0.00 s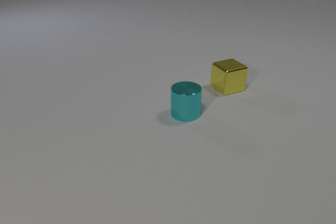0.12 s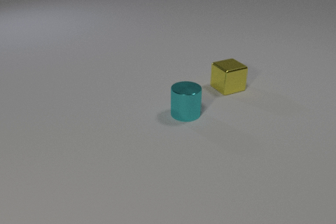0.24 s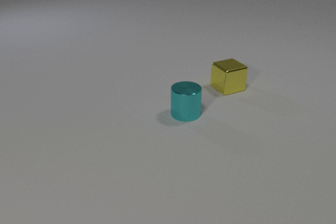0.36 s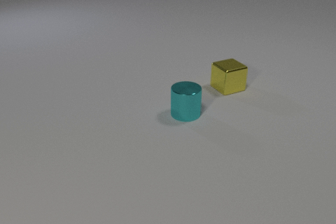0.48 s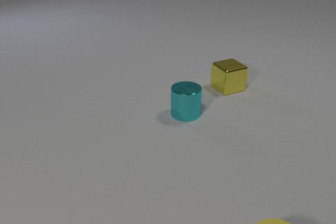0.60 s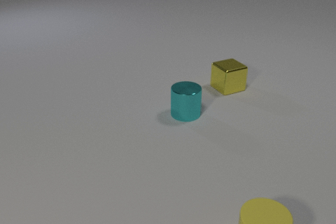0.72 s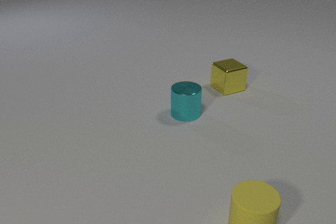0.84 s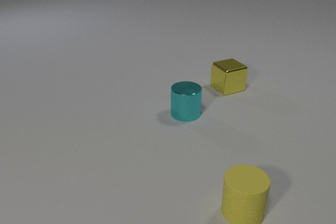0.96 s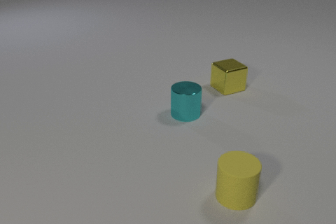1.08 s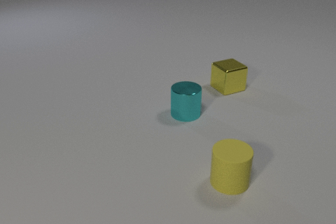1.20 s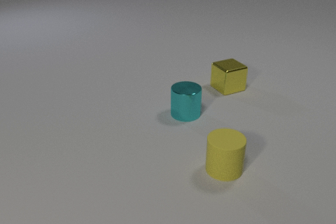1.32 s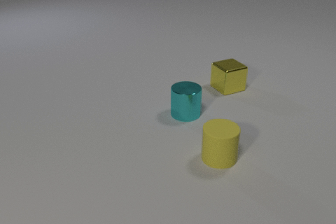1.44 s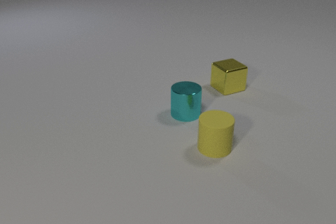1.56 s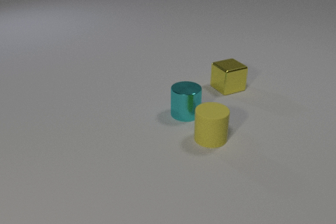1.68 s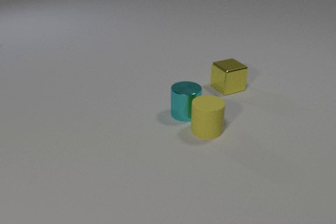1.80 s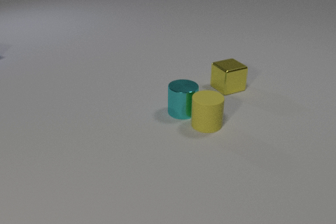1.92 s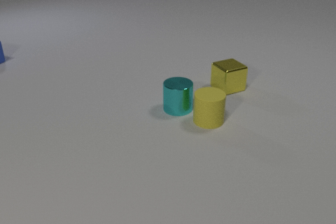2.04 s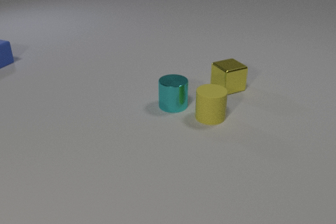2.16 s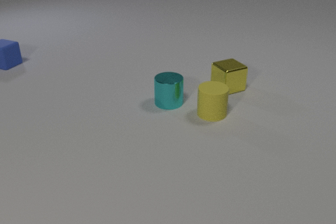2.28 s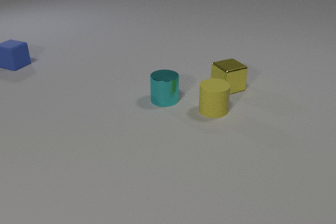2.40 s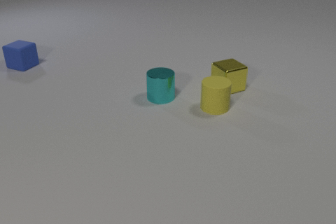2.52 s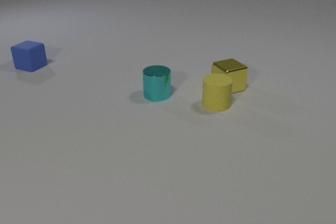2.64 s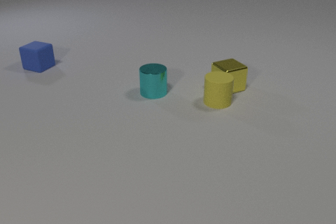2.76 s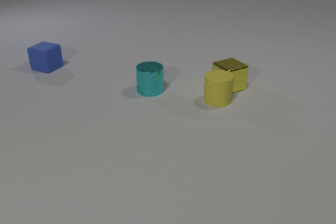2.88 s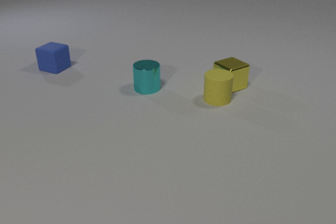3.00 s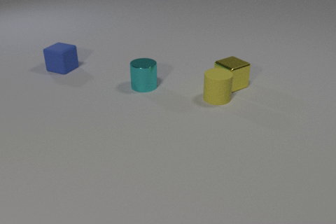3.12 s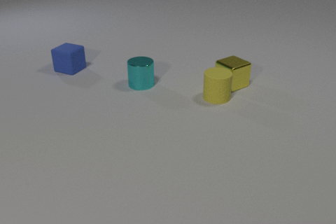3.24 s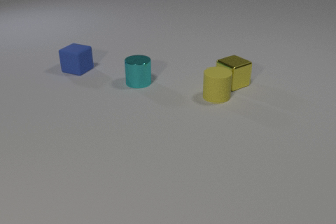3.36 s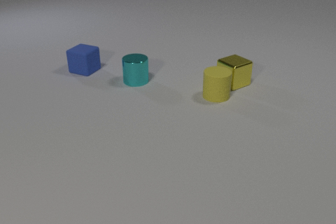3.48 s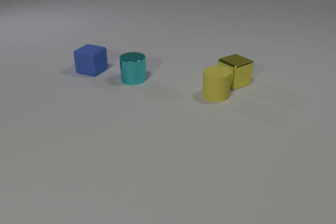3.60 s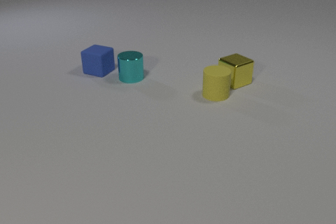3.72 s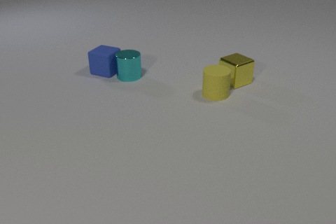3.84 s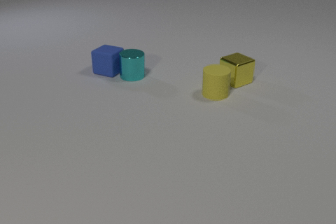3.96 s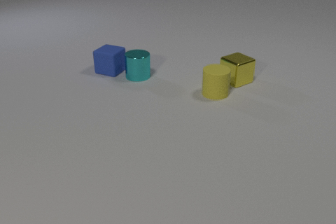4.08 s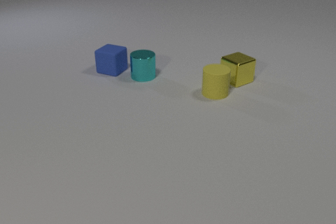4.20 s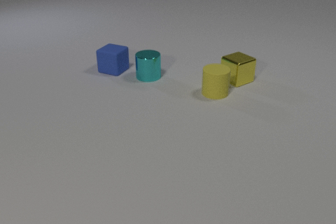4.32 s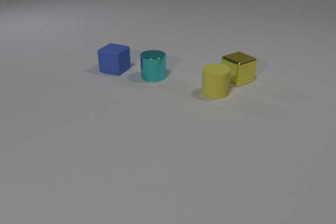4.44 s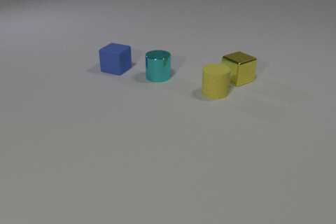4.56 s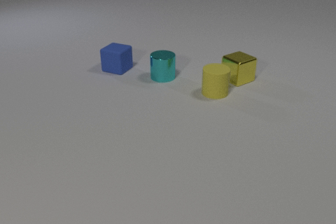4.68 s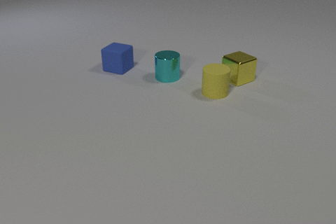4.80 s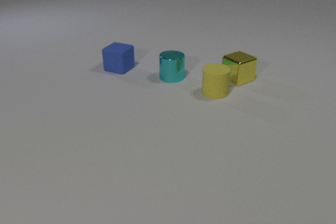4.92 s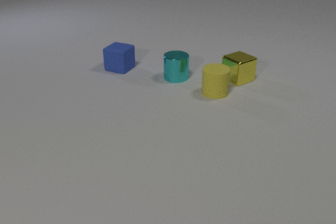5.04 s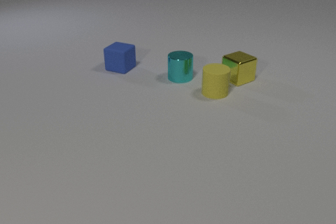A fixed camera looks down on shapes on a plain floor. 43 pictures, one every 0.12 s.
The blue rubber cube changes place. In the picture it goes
to the right.
The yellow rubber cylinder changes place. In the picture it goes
away from the camera.
0.00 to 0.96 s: The yellow rubber cylinder comes in at the bottom edge, slides away from the camera and to the left.
0.96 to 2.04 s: The yellow rubber cylinder slides away from the camera. The cyan metal cylinder slides away from the camera and to the left. The blue rubber cube comes in at the left edge, slides to the right and toward the camera. The yellow rubber cylinder and the cyan metal cylinder collide.
2.04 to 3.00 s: The yellow rubber cylinder slides away from the camera. The cyan metal cylinder slides away from the camera and to the left. The yellow metal cube slides away from the camera. The blue rubber cube slides to the right and toward the camera. The yellow rubber cylinder and the yellow metal cube collide.
3.00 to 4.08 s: The yellow rubber cylinder slides away from the camera. The cyan metal cylinder slides away from the camera. The yellow metal cube slides away from the camera and to the right. The blue rubber cube slides to the right. The cyan metal cylinder and the blue rubber cube collide.
4.08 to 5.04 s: The cyan metal cylinder slides to the right. The blue rubber cube slides to the right and away from the camera.
What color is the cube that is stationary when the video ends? yellow.
What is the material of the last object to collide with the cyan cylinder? rubber.
How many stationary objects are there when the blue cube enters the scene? 1.
